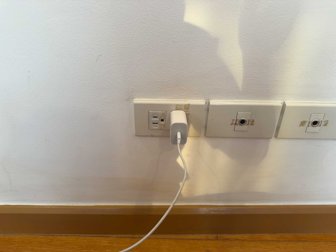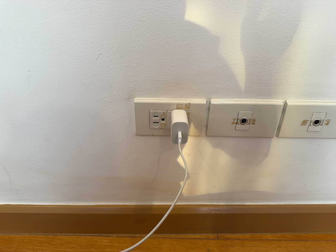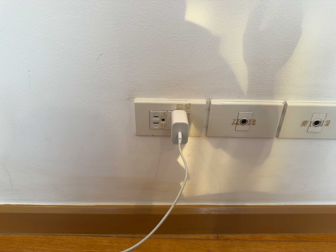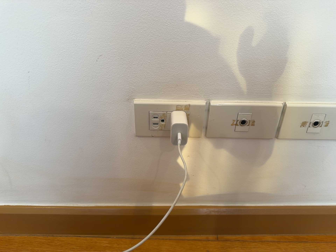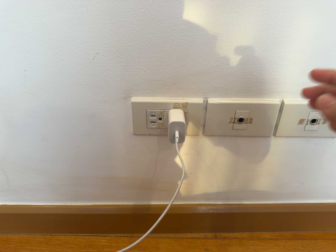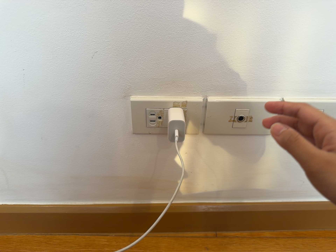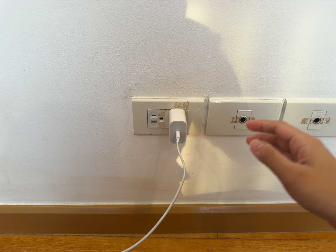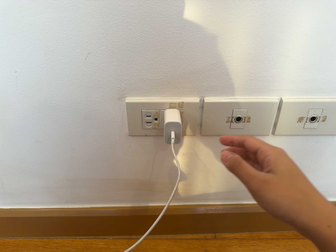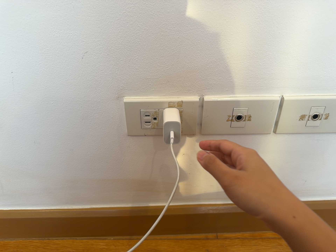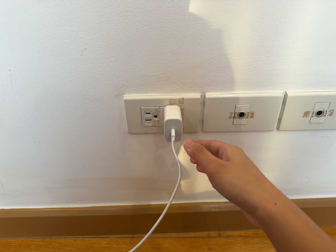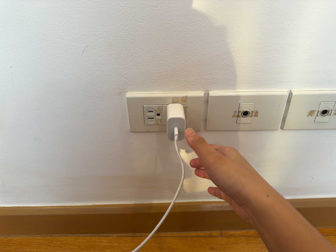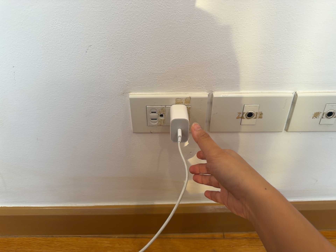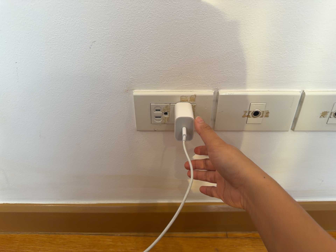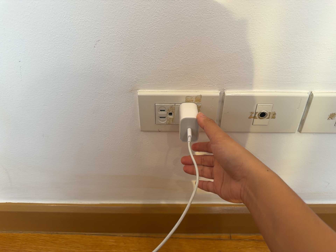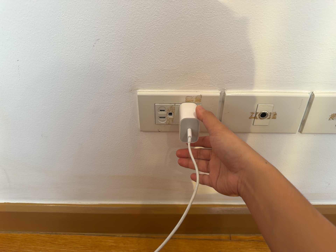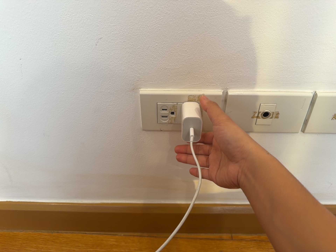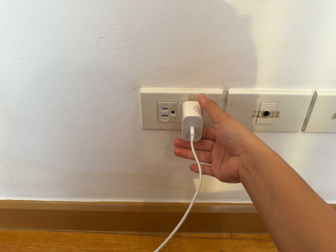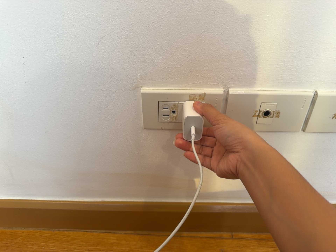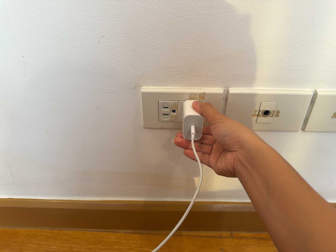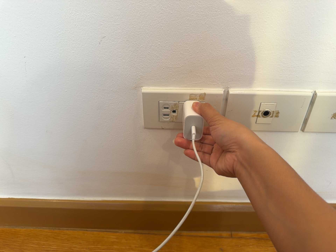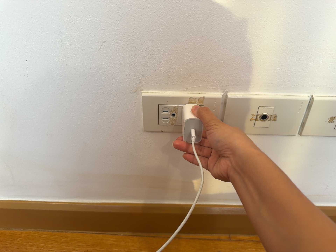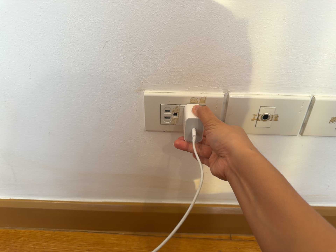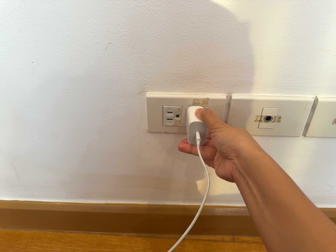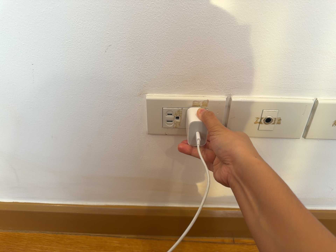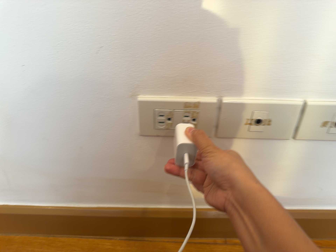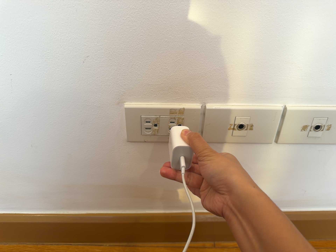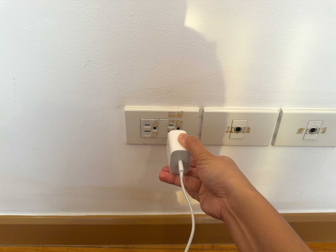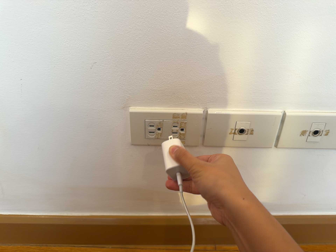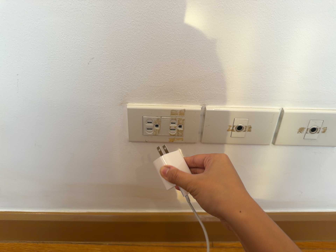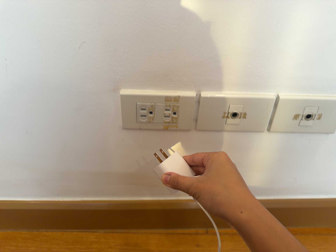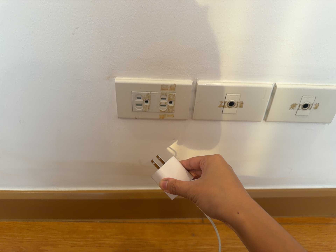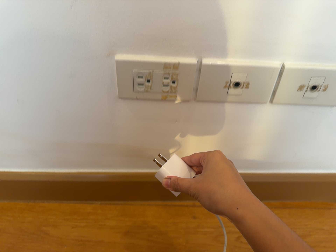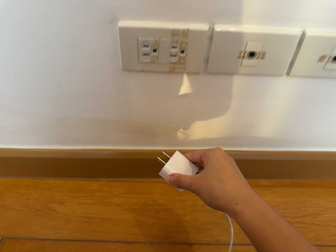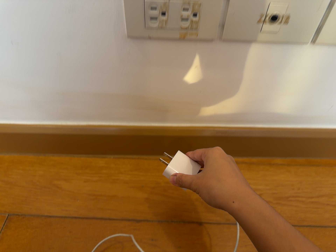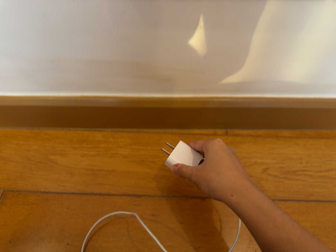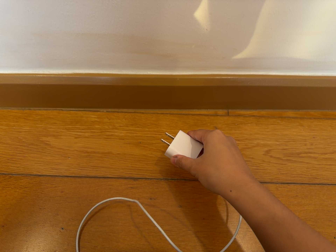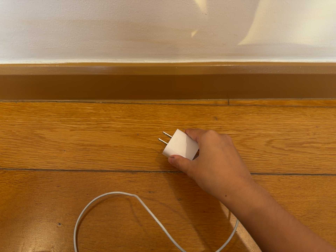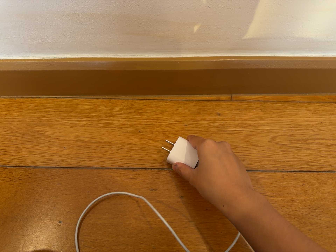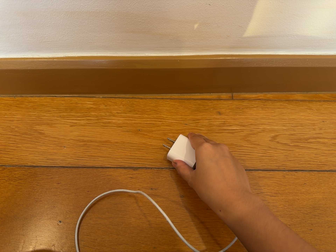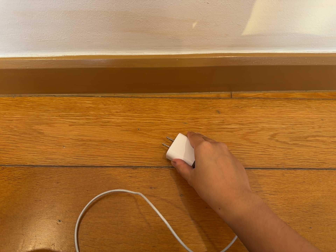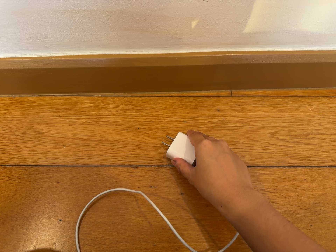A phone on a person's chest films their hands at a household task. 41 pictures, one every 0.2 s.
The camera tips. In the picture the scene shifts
upward.
0.0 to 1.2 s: The camera keeps its place and its aim.
1.2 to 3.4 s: The camera shifts only a little, or ends up much as it began.
3.4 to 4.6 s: The camera keeps its place and its aim.
4.6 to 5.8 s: The camera shifts only a little, or ends up much as it began.
5.8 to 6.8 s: The camera travels forward, about 10 cm, so what stands in front looms larger. Its aim tips toward the bottom of its view by about 20 degrees, and the scene shifts upward.
6.8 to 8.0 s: The camera's aim tips toward the bottom of its view by about 10 degrees, and the scene shifts upward.
The film runs forward here.
